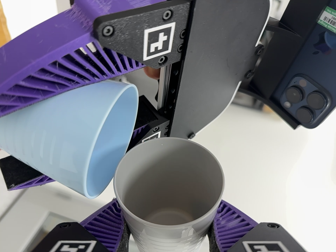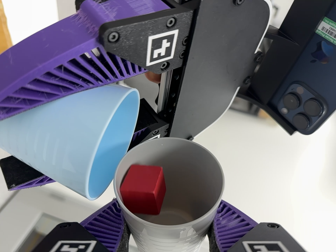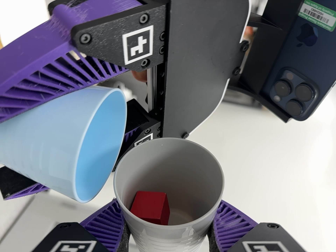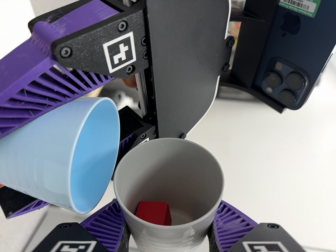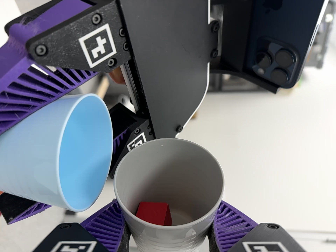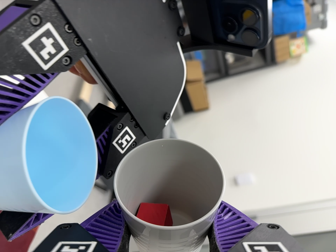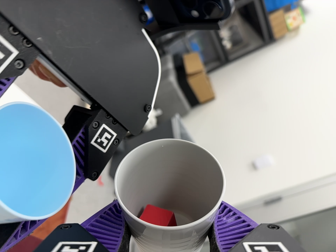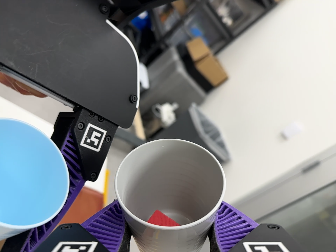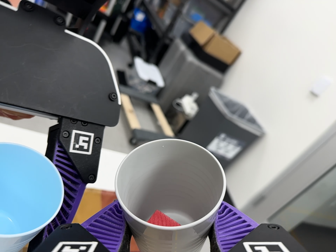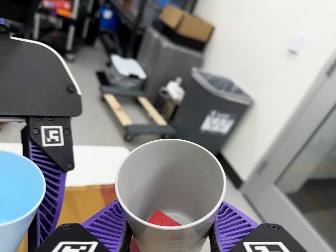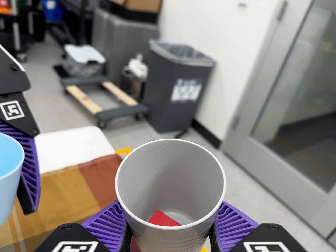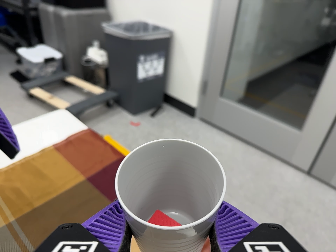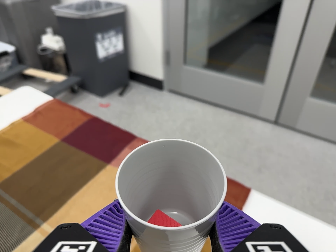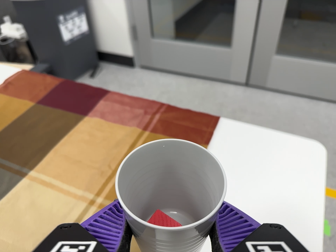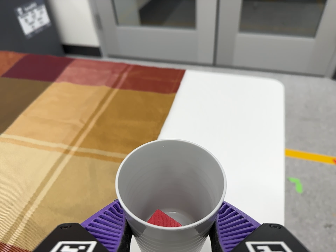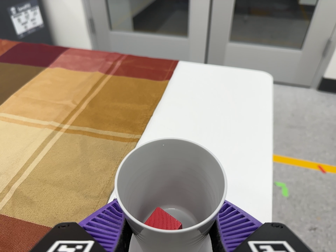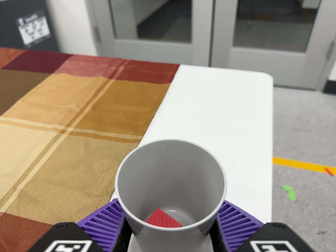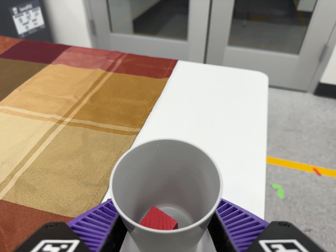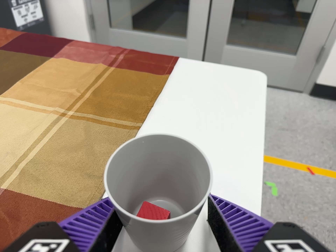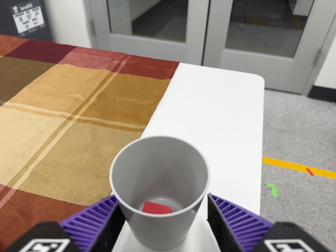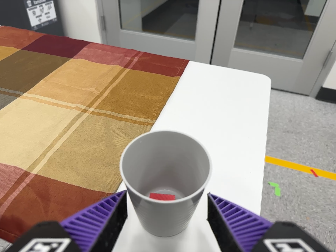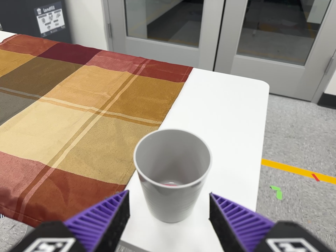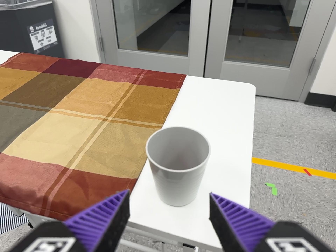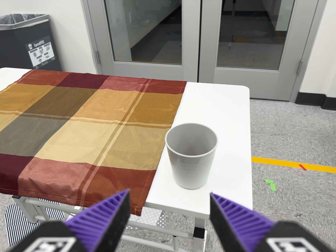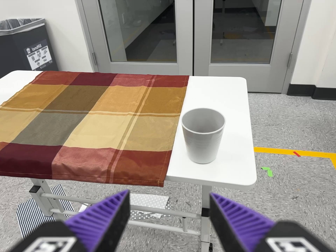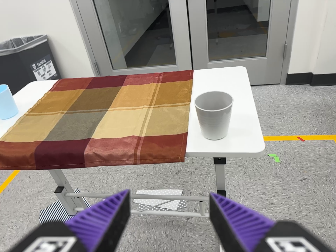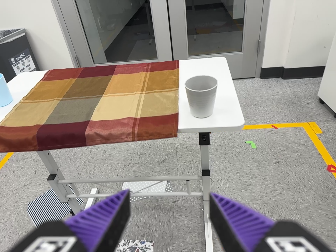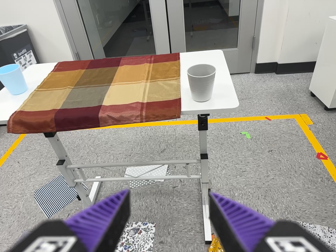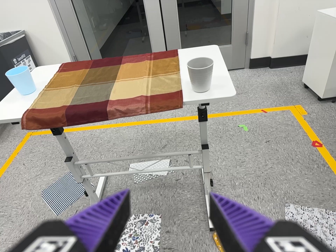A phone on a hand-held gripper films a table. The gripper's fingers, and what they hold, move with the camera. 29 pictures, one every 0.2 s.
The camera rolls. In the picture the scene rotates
counterclockwise.
0.0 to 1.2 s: The camera pans to its left by about 10 degrees. It travels to its right, about 8 cm. It rolls about its line of sight by about 40 degrees, and the scene rotates counterclockwise.
1.2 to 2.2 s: The camera travels toward the bottom of its view and to its right, about 20 cm, so close, fixed things drift upward. Its aim tips toward the bottom of its view by about 10 degrees, and the scene shifts upward. It rolls about its line of sight by about 70 degrees, and the scene rotates counterclockwise.
2.2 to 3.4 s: The camera swings to its right by about 20 degrees, and the scene slides to the left. It travels toward the bottom of its view, about 28 cm, so close, fixed things drift upward. It rolls about its line of sight by about 20 degrees, and the scene rotates counterclockwise.
3.4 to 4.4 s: The camera travels backward, about 12 cm, so what stands in front gets smaller.
4.4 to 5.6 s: The camera travels backward, toward the bottom of its view and to its left, about 50 cm, so what stands in front gets smaller. It rolls about its line of sight by about 15 degrees, and the scene rotates counterclockwise.
The film runs backward here.
